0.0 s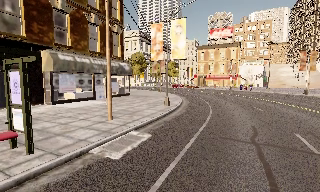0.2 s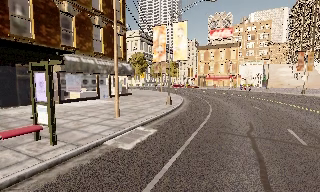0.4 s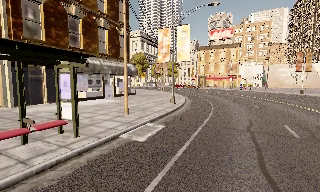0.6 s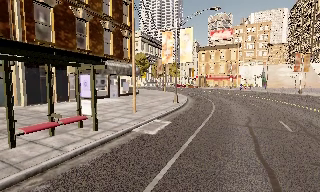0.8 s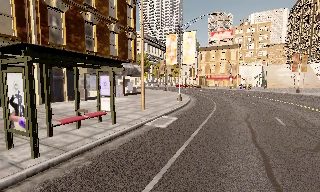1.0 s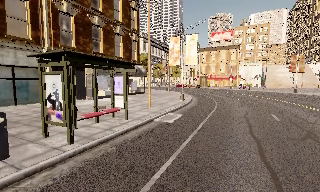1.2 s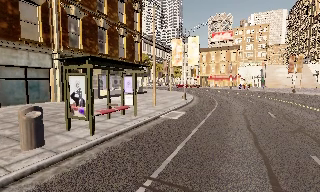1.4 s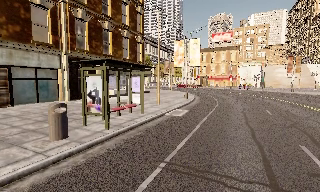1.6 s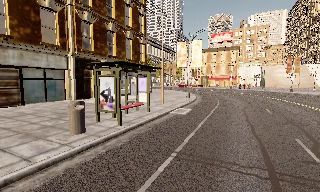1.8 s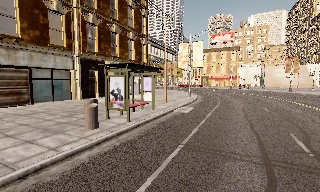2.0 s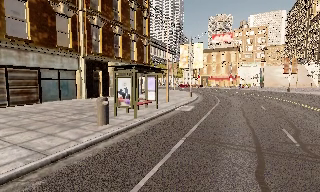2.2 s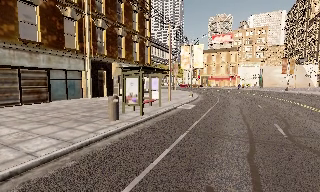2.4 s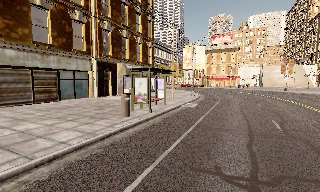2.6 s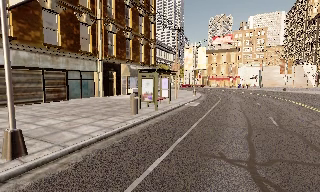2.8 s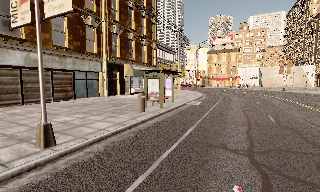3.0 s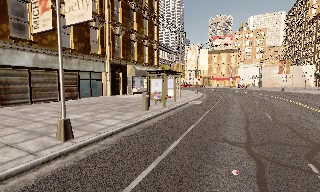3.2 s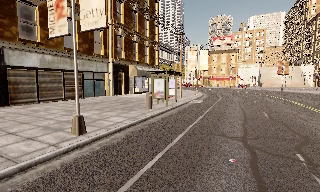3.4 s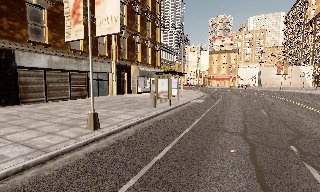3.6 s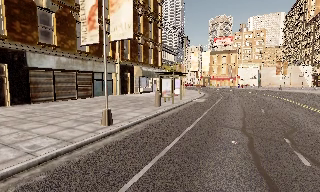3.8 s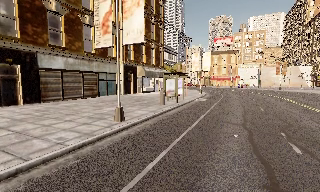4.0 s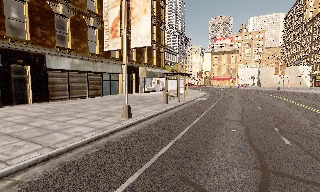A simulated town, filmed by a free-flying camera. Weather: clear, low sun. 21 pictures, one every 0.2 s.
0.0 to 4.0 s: The camera travels backward and to its left, about 15 m, so what stands in front gets smaller.
The film runs forward here.
